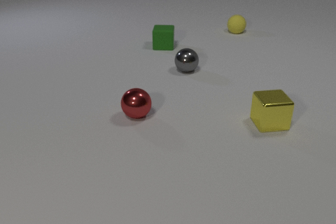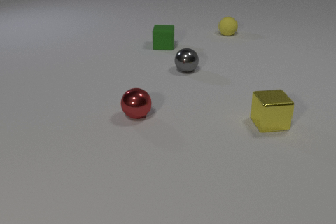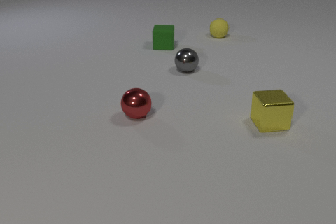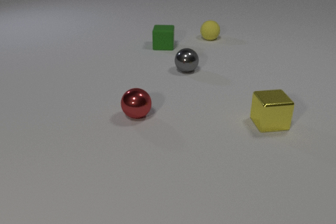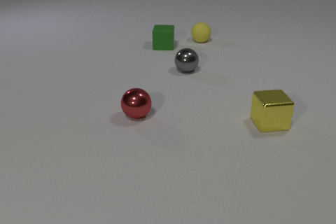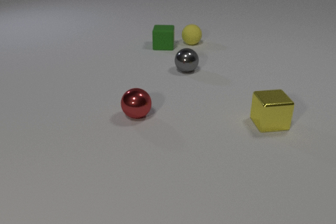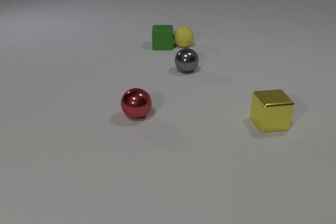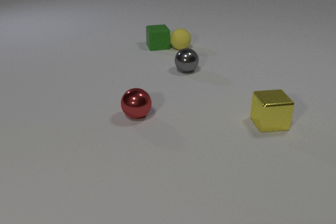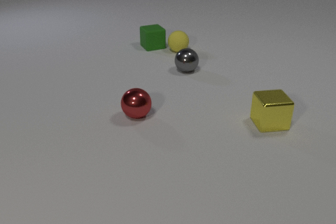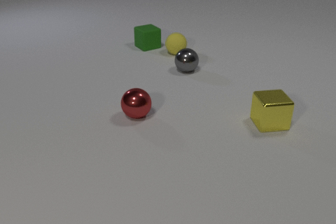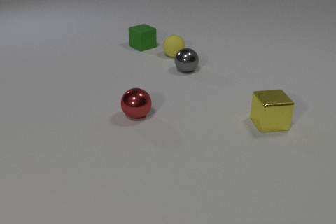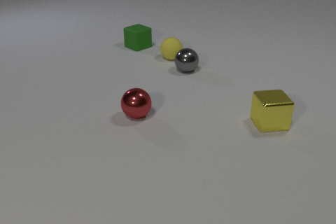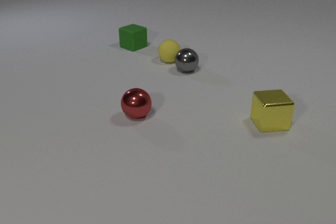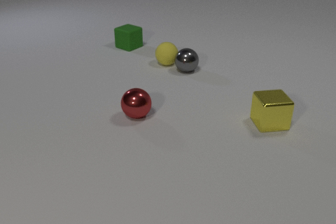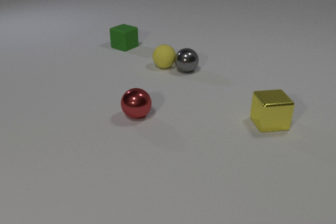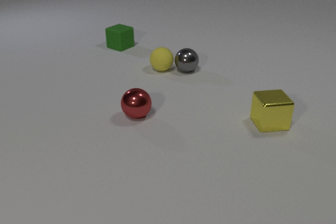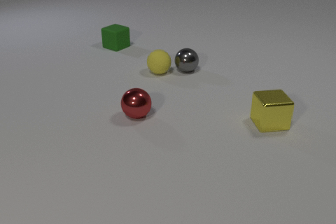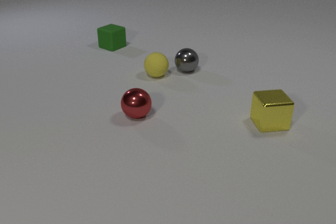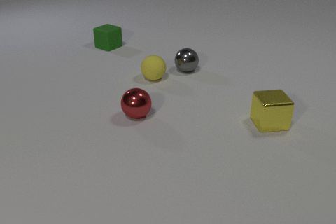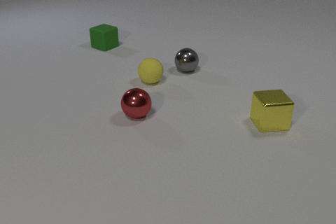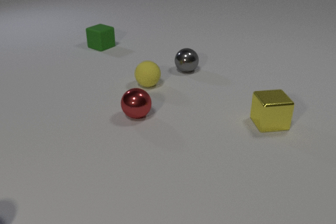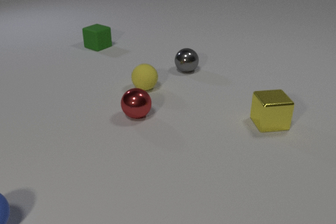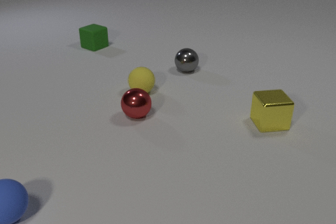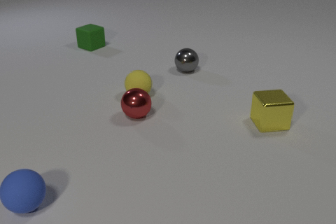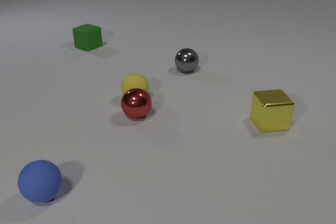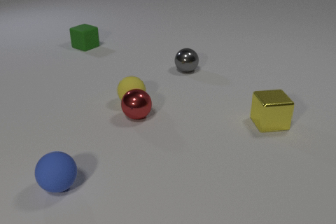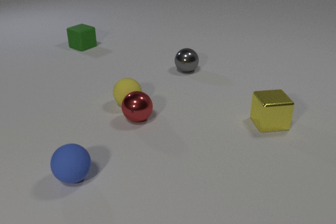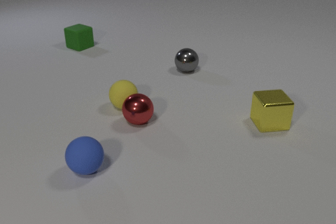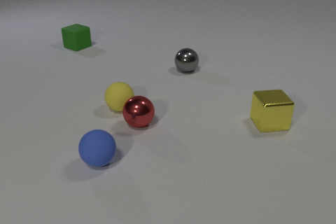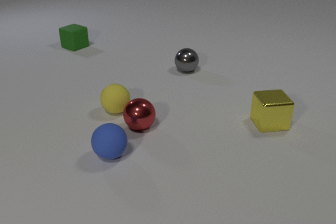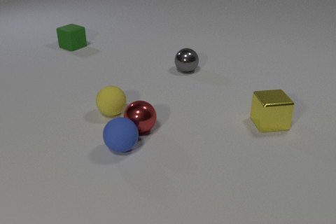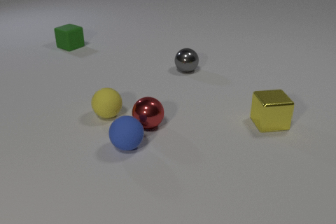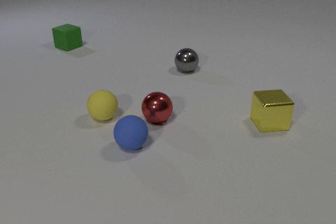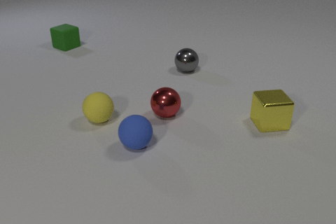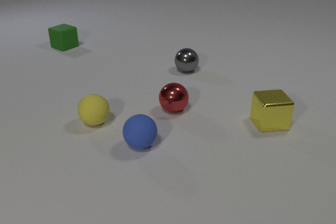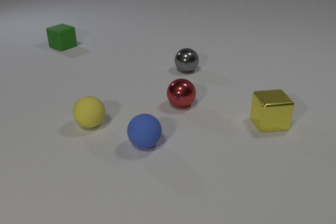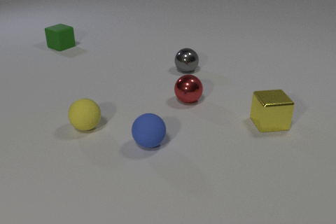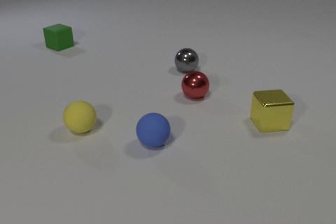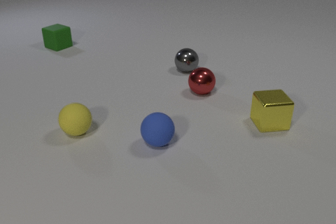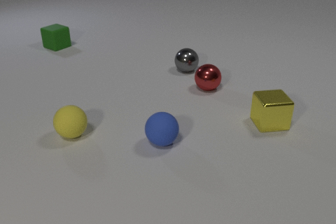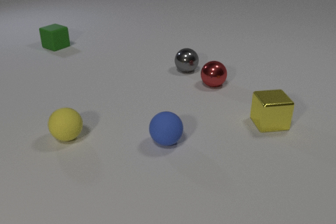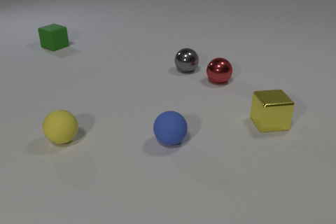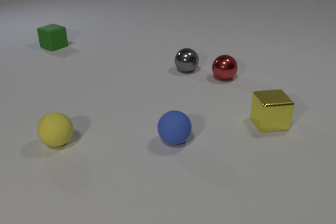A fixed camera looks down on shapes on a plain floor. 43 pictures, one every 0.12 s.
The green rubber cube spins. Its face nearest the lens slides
to the right.
The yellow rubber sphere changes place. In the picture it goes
toward the camera.
0.00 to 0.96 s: The yellow rubber sphere rolls toward the camera and to the left. The green rubber cube slides to the left, spins counterclockwise seen from above by about 30 degrees, its near face sliding to the right. The yellow rubber sphere and the green rubber cube collide.
0.96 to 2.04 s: The yellow rubber sphere rolls toward the camera. The green rubber cube slides to the left, spins counterclockwise seen from above by about 30 degrees, its near face sliding to the right.
2.04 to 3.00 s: The yellow rubber sphere rolls toward the camera and to the left. The green rubber cube slides to the left. The blue rubber sphere comes in at the left edge, rolls to the right and away from the camera. The yellow rubber sphere and the red metal sphere collide.
3.00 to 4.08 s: The yellow rubber sphere rolls to the left and toward the camera. The green rubber cube slides to the left. The red metal sphere rolls to the right. The blue rubber sphere rolls to the right and away from the camera. The red metal sphere and the blue rubber sphere collide.
4.08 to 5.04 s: The yellow rubber sphere rolls to the left and toward the camera. The green rubber cube slides to the left. The red metal sphere rolls away from the camera and to the right. The blue rubber sphere rolls to the right.
What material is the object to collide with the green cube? rubber.
What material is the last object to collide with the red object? rubber.
How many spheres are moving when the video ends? 3.
